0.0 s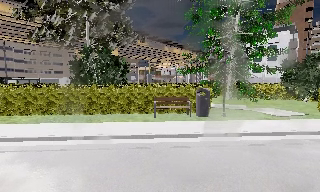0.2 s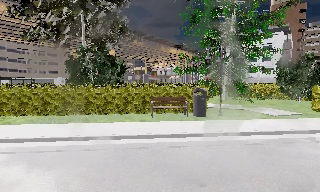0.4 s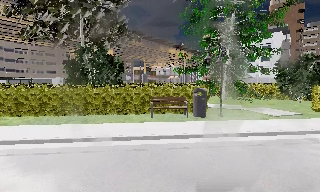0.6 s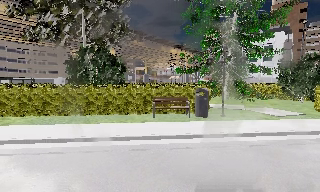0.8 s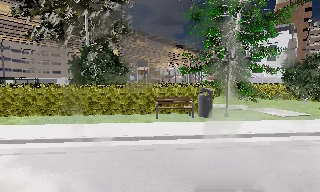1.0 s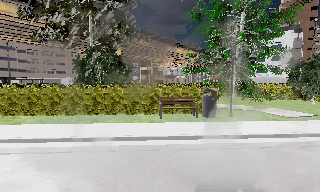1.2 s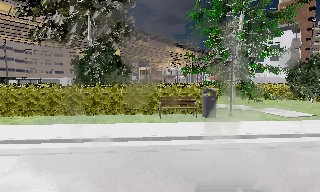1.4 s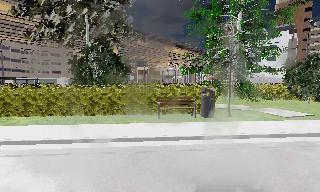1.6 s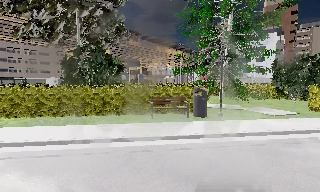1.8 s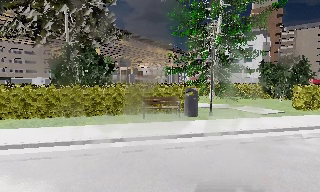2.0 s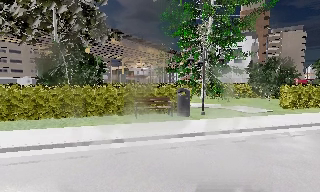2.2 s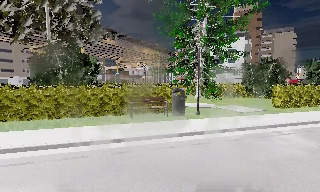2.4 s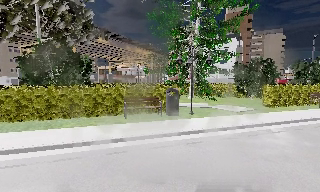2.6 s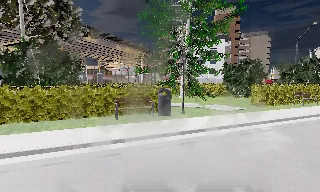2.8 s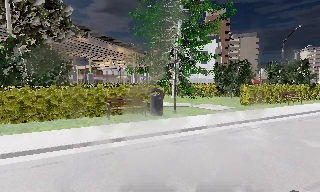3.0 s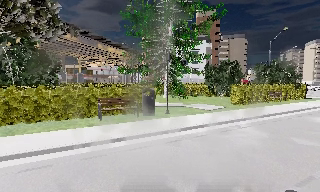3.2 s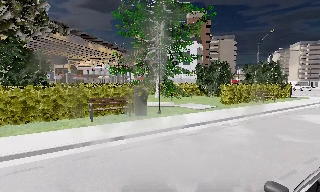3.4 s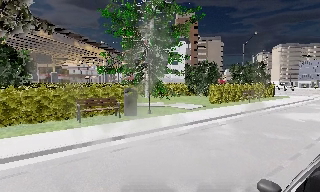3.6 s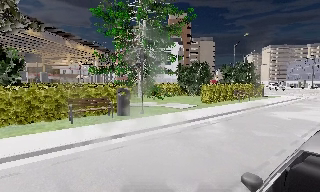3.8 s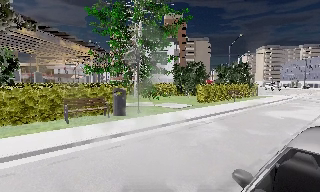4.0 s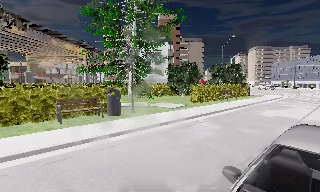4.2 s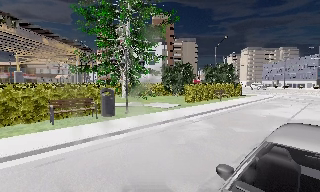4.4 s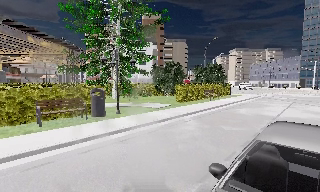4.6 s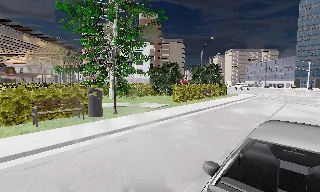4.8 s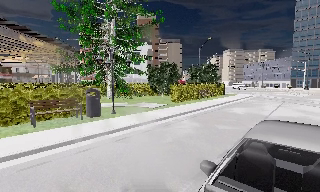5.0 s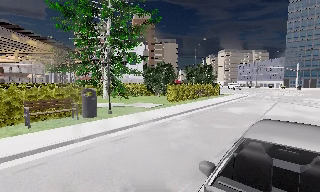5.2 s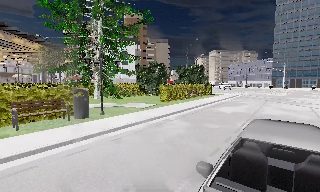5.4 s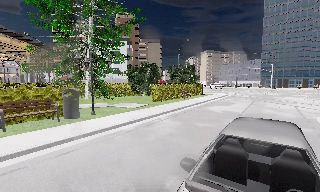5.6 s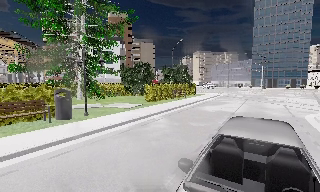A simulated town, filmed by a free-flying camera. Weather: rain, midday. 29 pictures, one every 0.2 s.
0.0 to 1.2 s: The camera shifts only a little, or ends up much as it began.
1.2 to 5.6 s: The scene slides to the left, as the camera pans about 55 degrees to its right. It travels to its left and backward, about 1 m.
The film runs forward here.
